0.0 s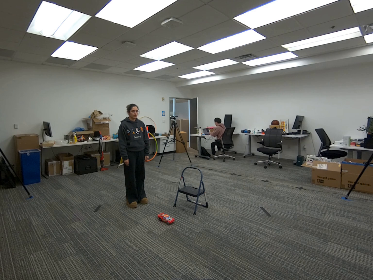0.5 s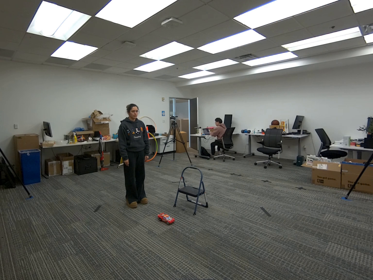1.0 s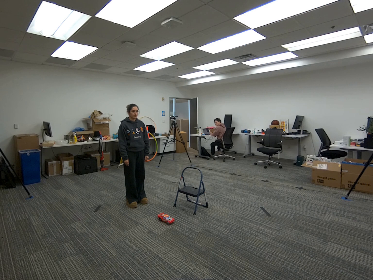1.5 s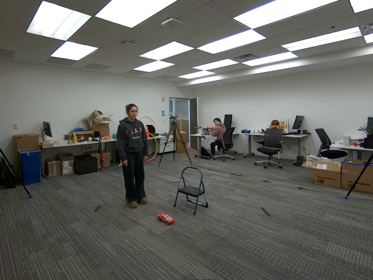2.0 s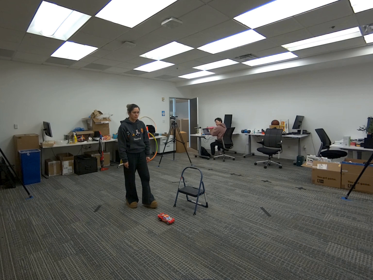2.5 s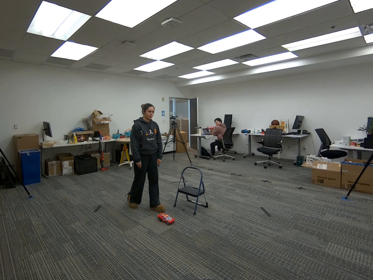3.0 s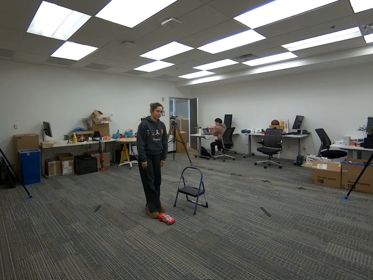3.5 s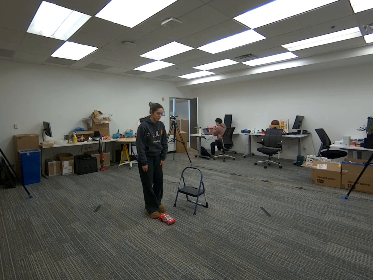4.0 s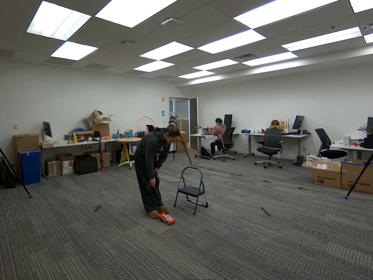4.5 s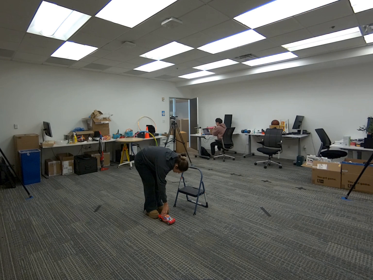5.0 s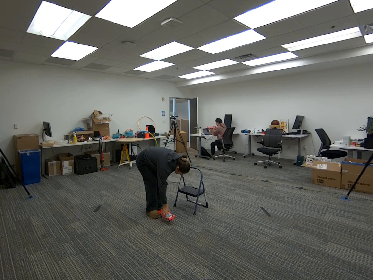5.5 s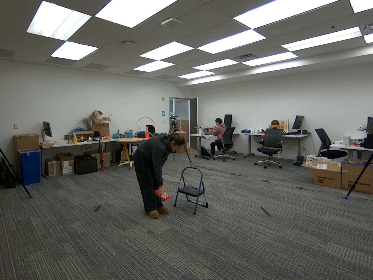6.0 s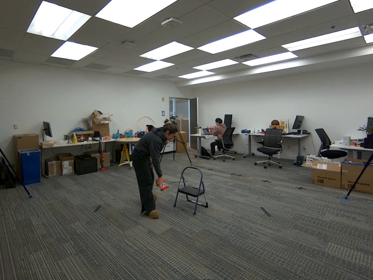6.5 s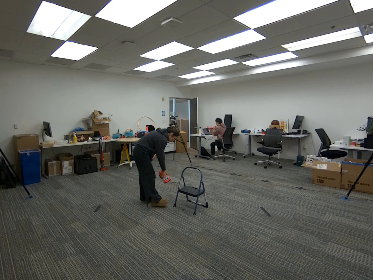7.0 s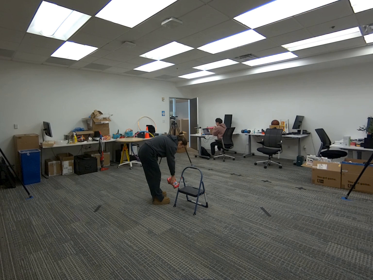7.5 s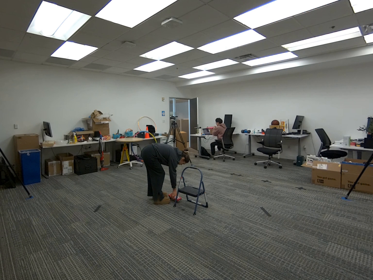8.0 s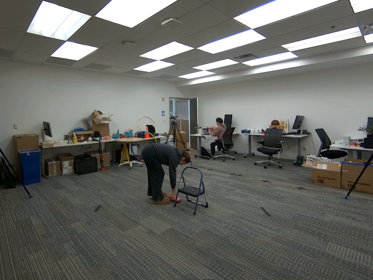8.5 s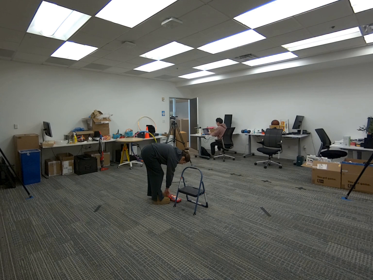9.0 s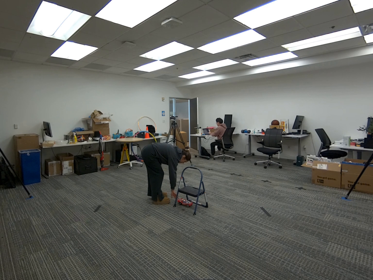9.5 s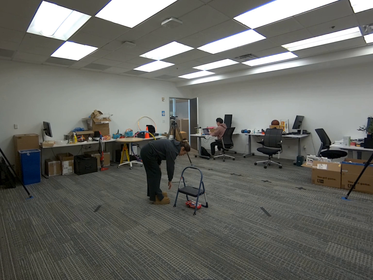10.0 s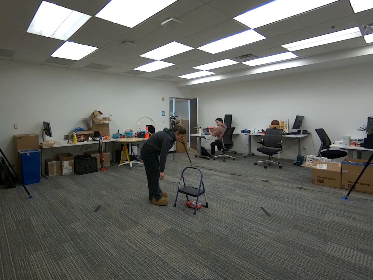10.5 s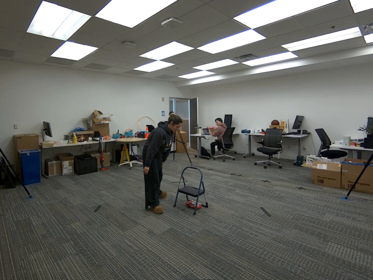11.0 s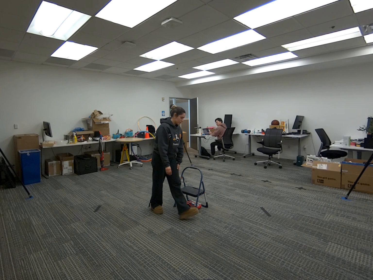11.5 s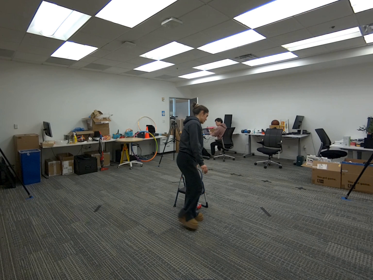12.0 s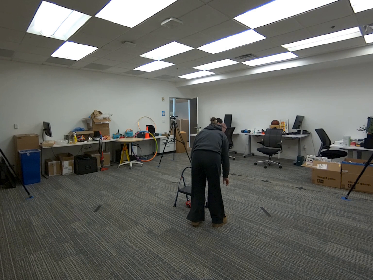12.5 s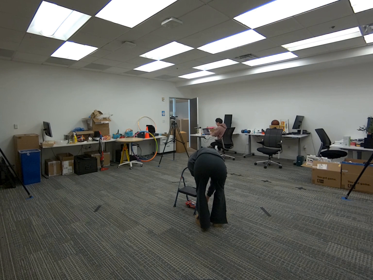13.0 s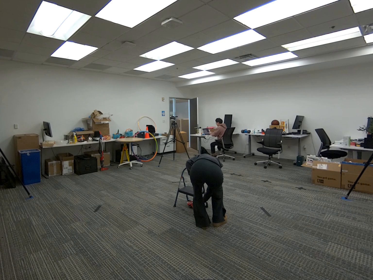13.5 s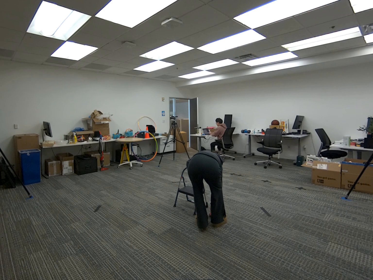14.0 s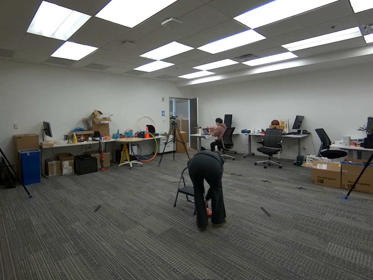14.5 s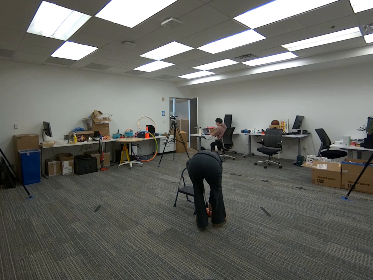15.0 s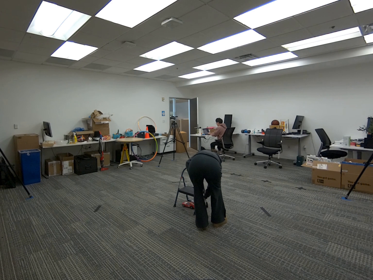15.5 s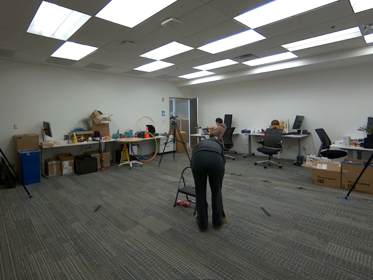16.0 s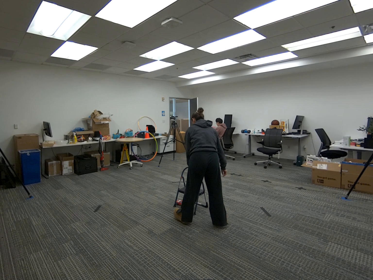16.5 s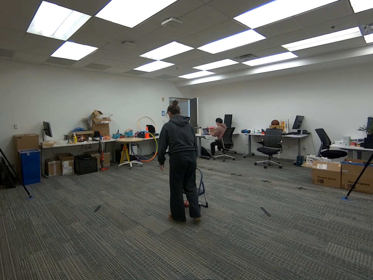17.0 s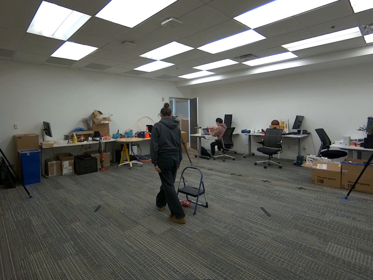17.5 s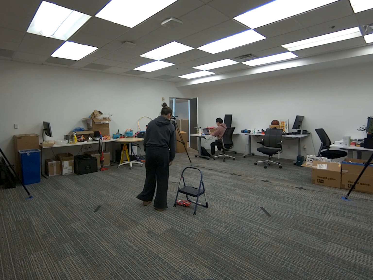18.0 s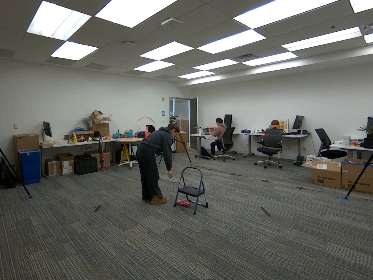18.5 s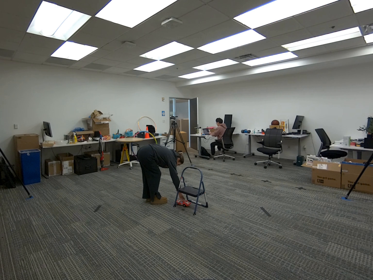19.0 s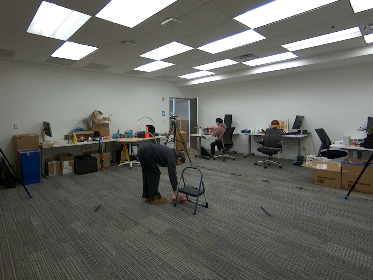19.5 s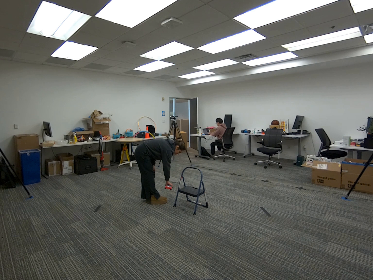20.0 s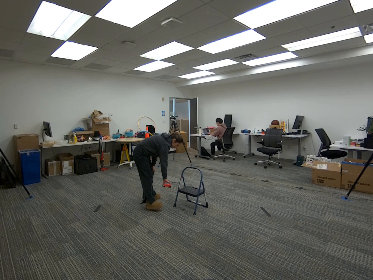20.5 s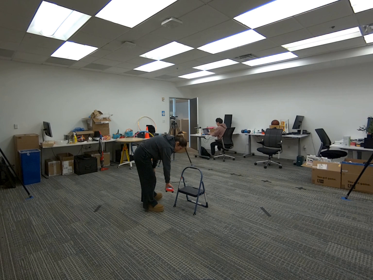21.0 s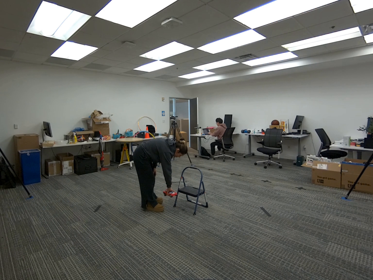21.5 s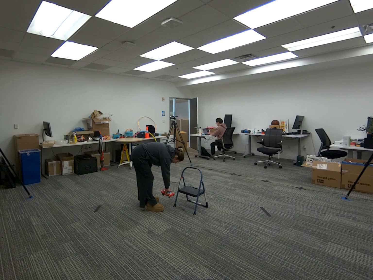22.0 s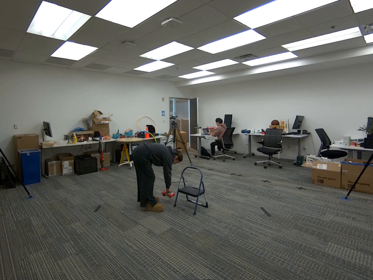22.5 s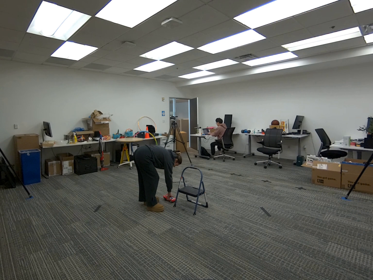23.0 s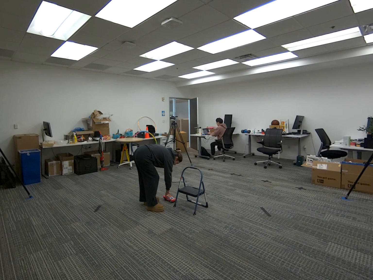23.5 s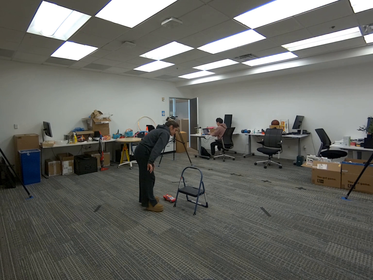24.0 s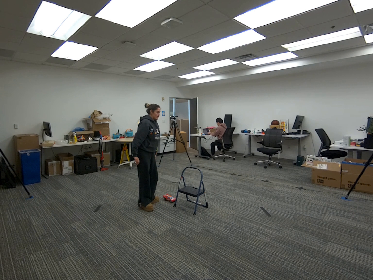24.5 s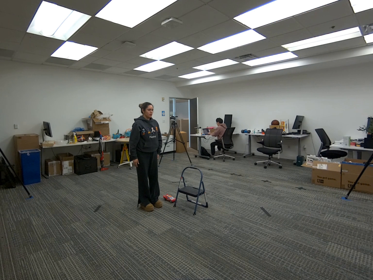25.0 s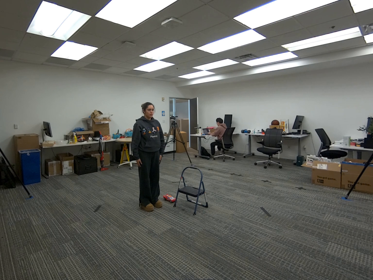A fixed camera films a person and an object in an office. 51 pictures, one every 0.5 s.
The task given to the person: Walk to the toy car on the ground and pick it up with your right hand. Place it on the ground and roll it under the step ladder. Move to the other side, pick up the car again, and roll it back under the step ladder. Continue alternating sides, rolling the car under the ladder each time, until finished.
